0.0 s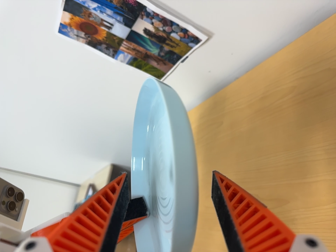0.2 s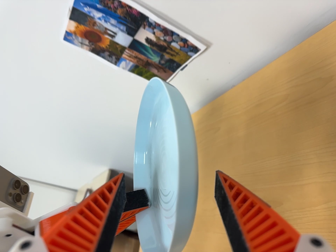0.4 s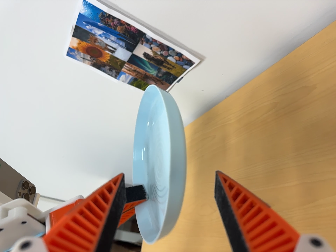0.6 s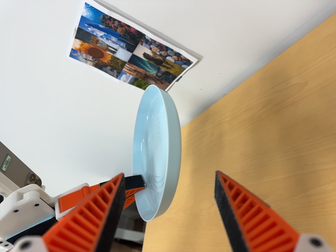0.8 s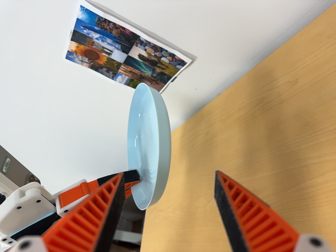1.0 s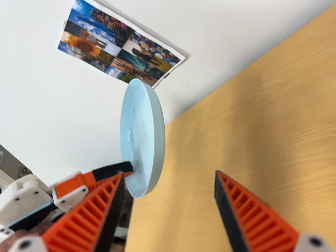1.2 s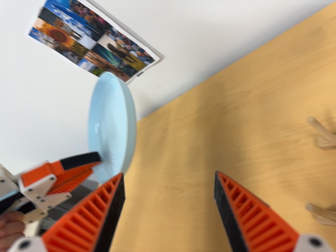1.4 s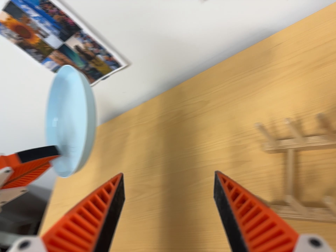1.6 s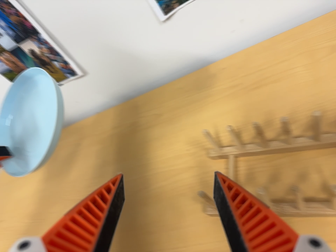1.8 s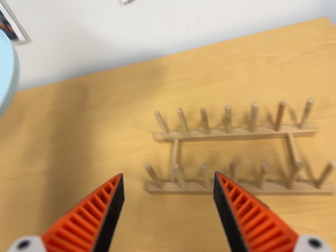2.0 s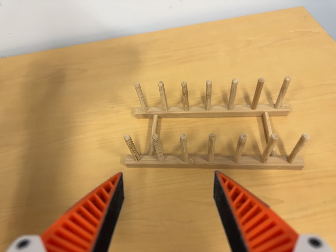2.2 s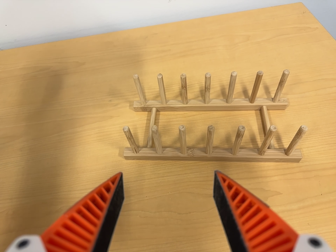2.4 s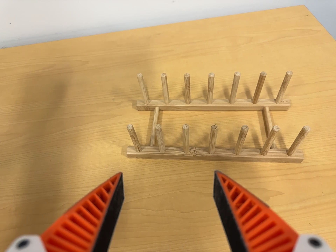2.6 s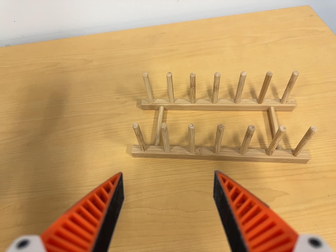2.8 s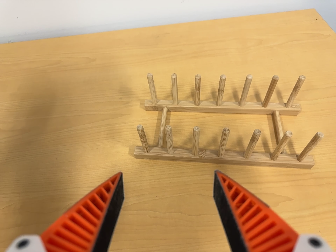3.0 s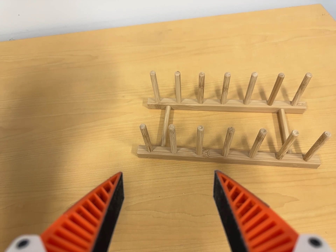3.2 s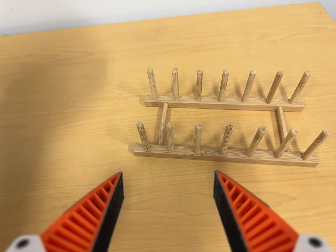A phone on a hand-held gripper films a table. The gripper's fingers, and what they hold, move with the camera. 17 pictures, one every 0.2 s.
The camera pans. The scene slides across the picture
to the left.
The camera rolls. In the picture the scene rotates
clockwise.
0.0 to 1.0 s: The camera travels backward, about 9 cm, so what stands in front gets smaller.
1.0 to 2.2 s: The camera swings to its right by about 50 degrees, and the scene slides to the left. It travels toward the bottom of its view, backward and to its left, about 18 cm. It rolls about its line of sight by about 20 degrees, and the scene rotates clockwise.
2.2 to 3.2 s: The camera shifts only a little, or ends up much as it began.
The film runs backward here.
